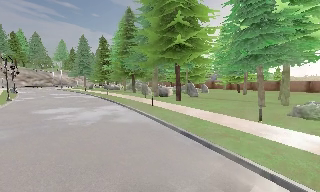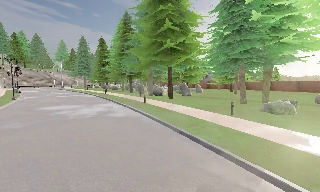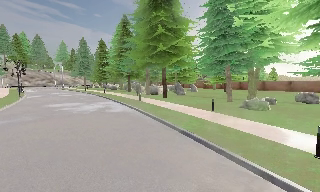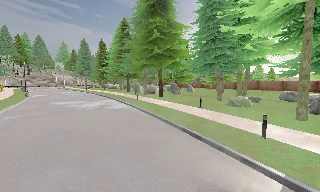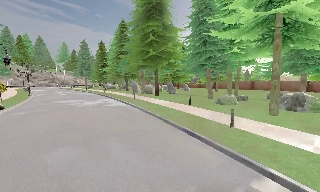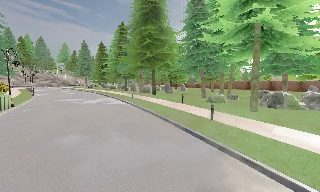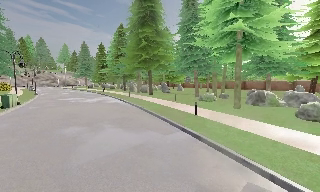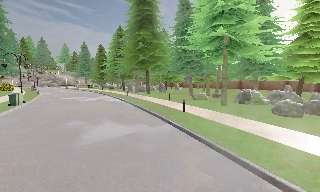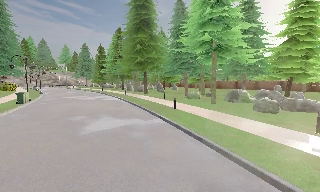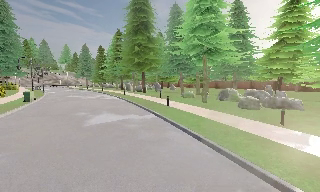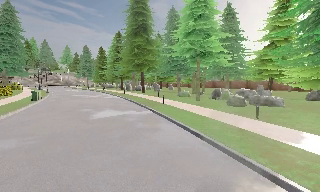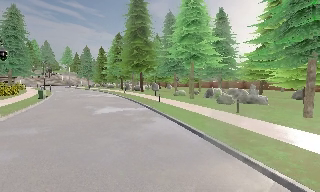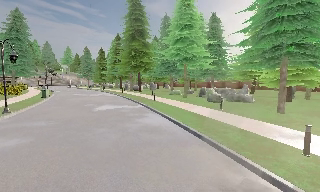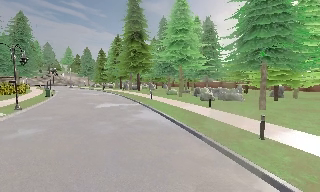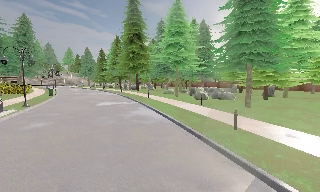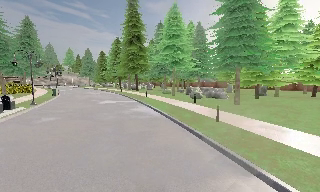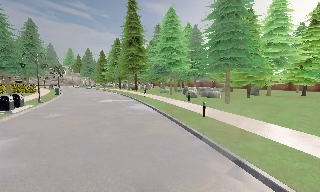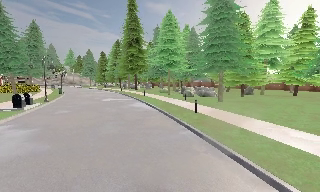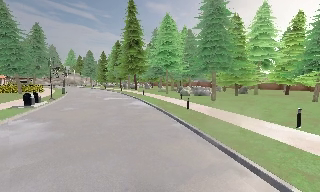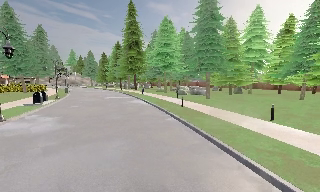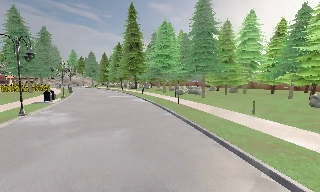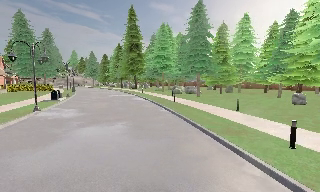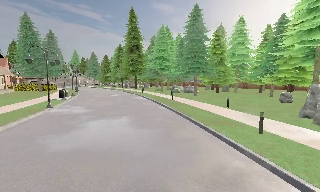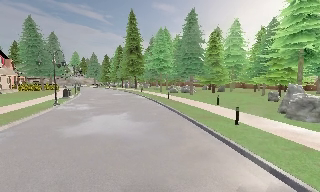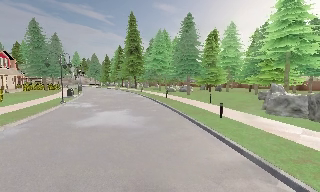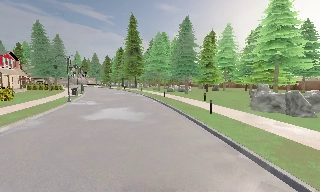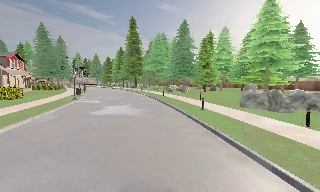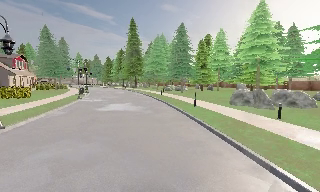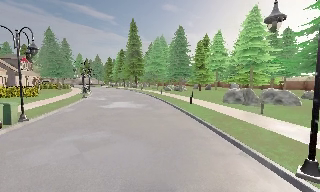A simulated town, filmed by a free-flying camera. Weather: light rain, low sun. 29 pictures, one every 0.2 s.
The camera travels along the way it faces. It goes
backward.
0.0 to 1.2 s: The camera travels backward and to its right, about 9 m, so what stands in front gets smaller.
1.2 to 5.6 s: The camera travels backward, about 30 m, so what stands in front gets smaller.
The film runs backward here.
